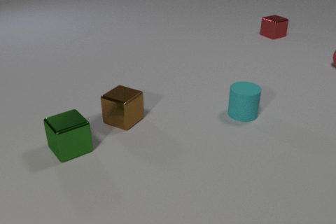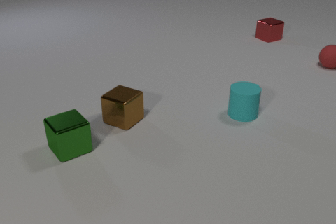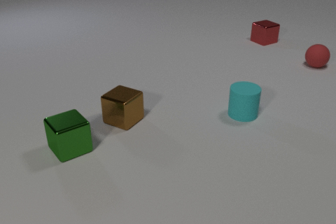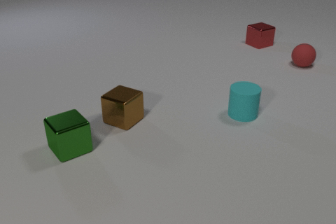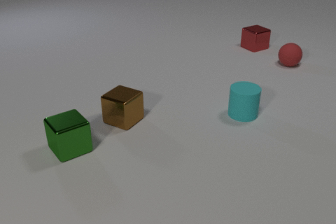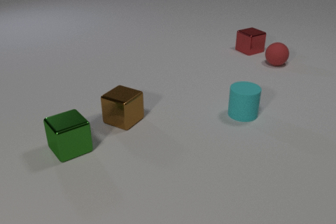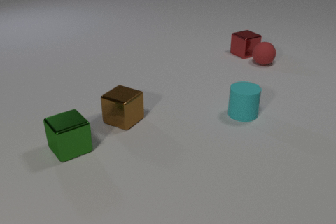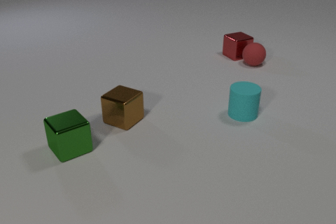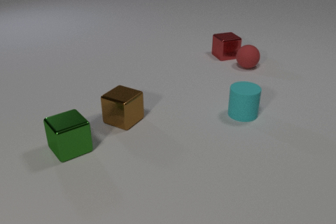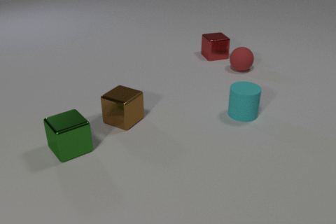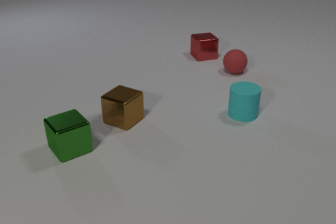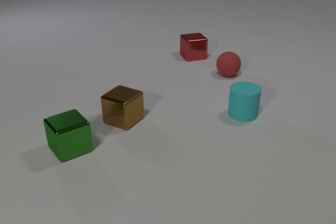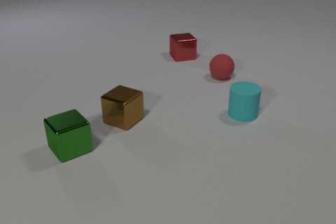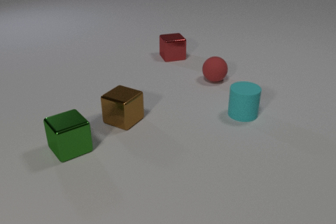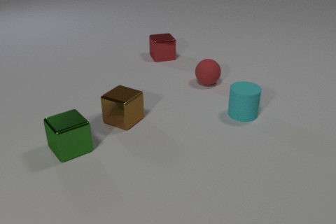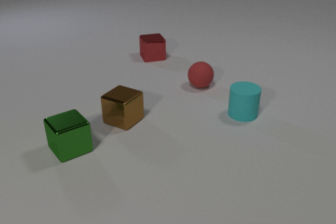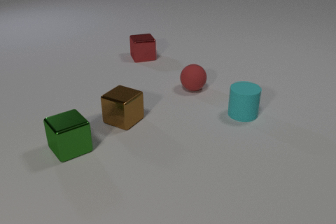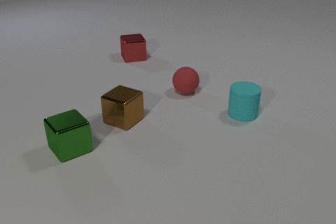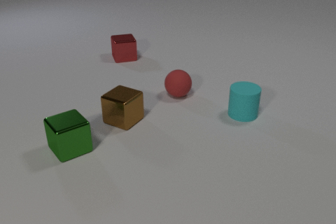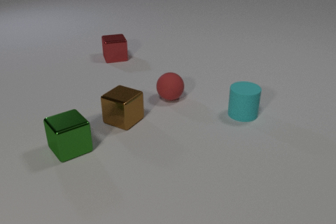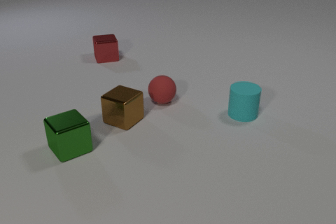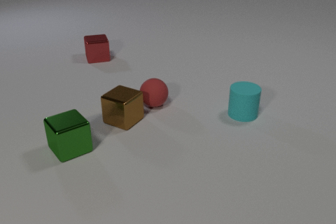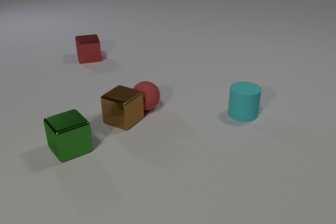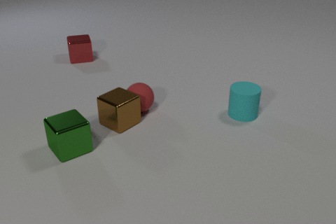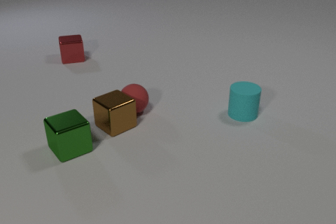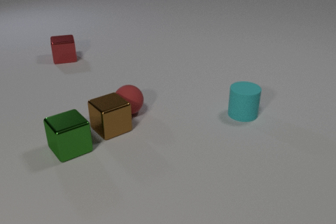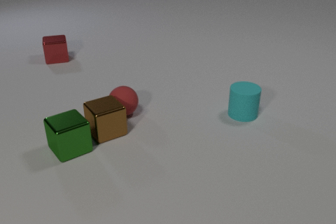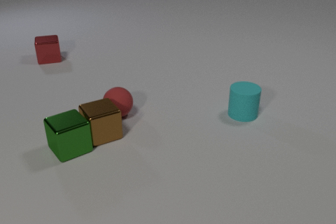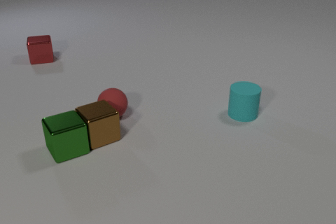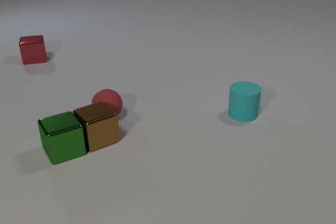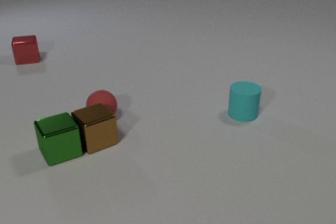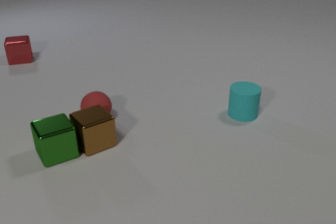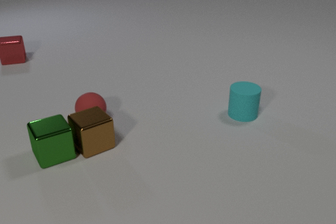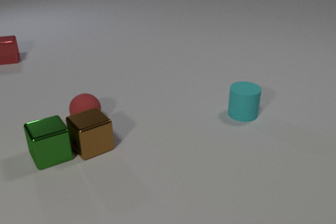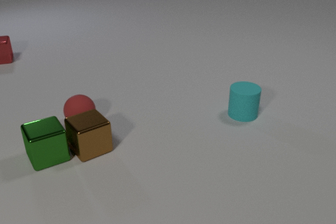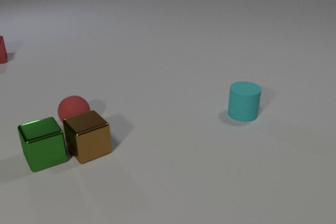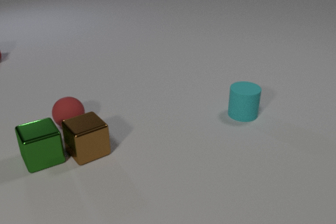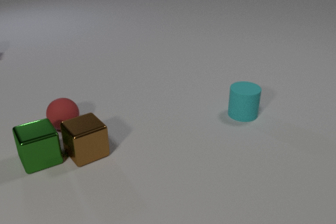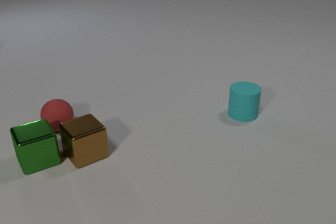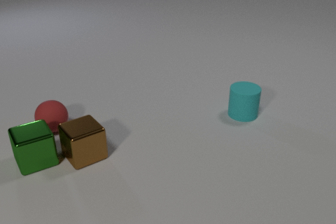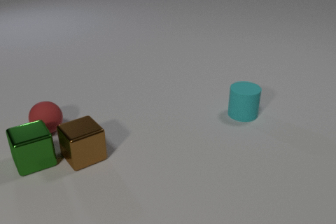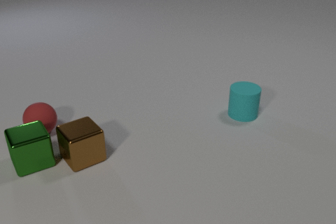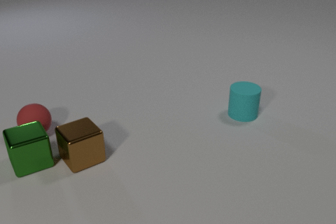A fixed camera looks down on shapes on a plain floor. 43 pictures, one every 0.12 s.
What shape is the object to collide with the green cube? cube.
How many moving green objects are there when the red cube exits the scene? 1.
What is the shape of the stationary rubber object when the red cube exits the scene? cylinder.
0.00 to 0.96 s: The red rubber sphere rolls to the left. The red metal cube slides toward the camera and to the left. The red rubber sphere and the red metal cube collide.
0.96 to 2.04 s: The red rubber sphere rolls toward the camera and to the left. The red metal cube slides to the left.
2.04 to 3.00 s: The red rubber sphere rolls to the left and toward the camera. The red metal cube slides to the left. The brown metal cube slides toward the camera and to the left, spins so that its near face slides to the left, clockwise seen from above. The red rubber sphere and the brown metal cube collide.
3.00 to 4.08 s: The red rubber sphere rolls to the left. The red metal cube slides to the left. The brown metal cube slides toward the camera and to the left. The green metal cube slides to the left. The brown metal cube and the green metal cube collide.
4.08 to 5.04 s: The red rubber sphere rolls to the left. The red metal cube slides to the left, leaves at the left edge. The brown metal cube slides toward the camera and to the left. The green metal cube slides to the left.
